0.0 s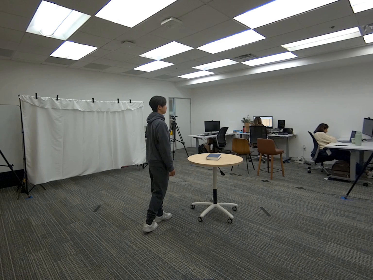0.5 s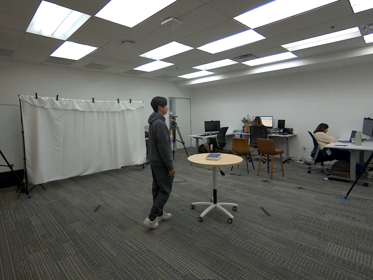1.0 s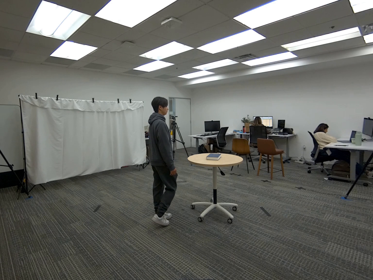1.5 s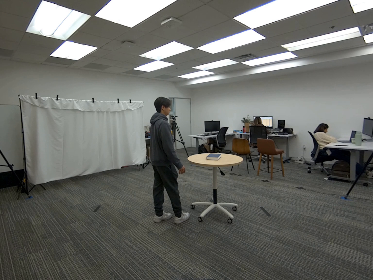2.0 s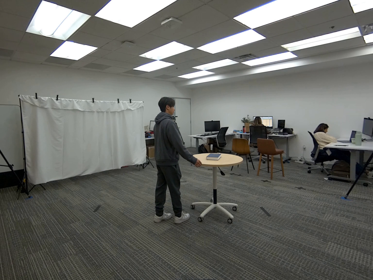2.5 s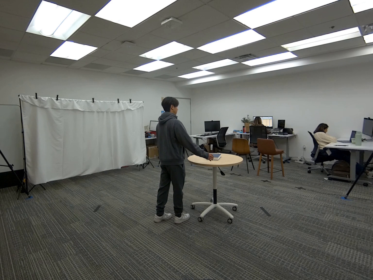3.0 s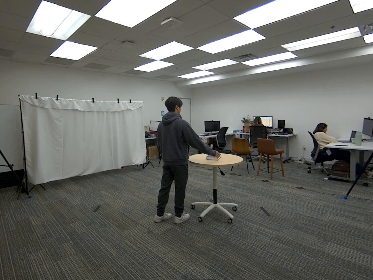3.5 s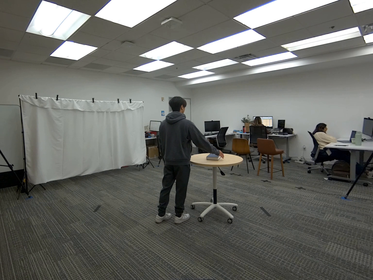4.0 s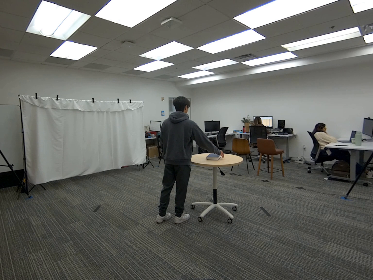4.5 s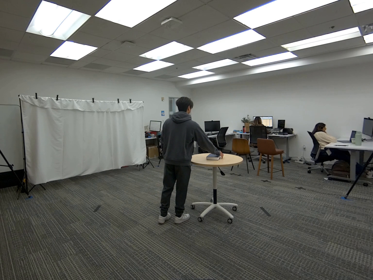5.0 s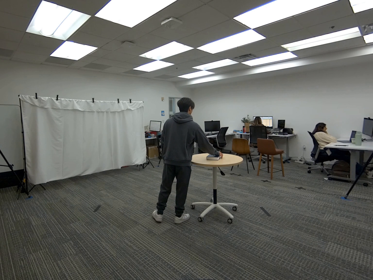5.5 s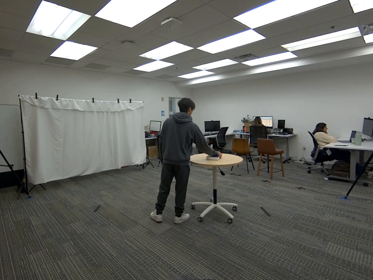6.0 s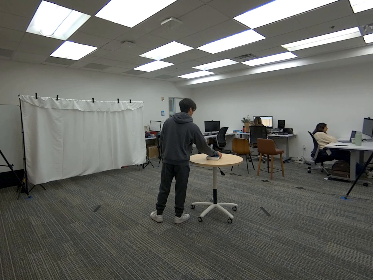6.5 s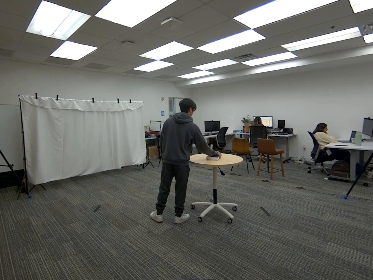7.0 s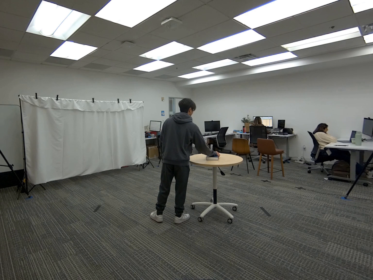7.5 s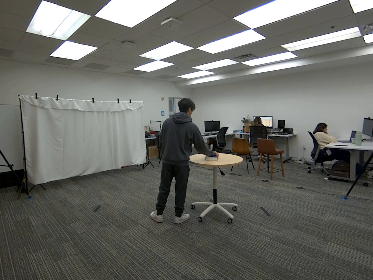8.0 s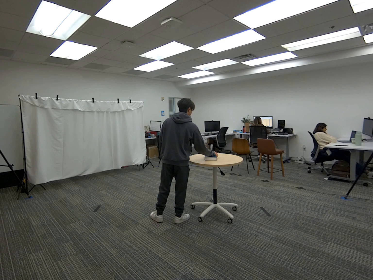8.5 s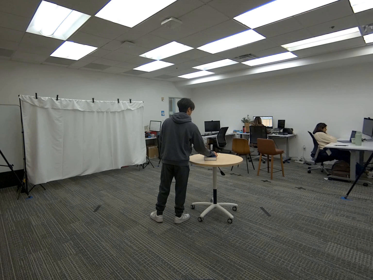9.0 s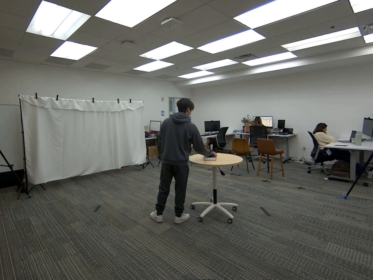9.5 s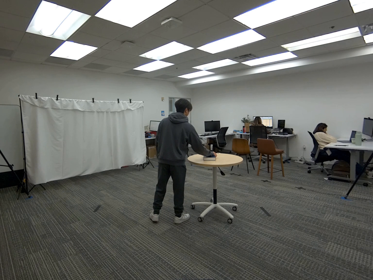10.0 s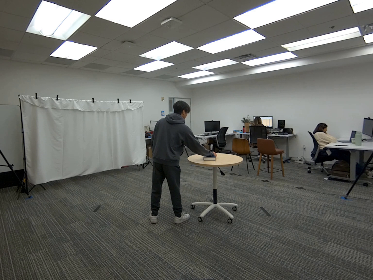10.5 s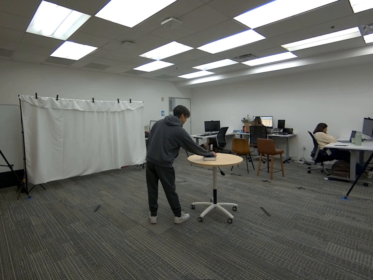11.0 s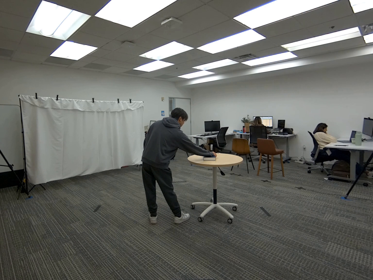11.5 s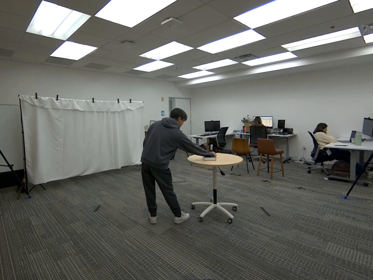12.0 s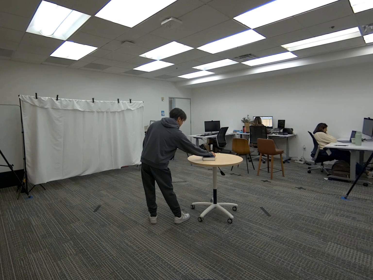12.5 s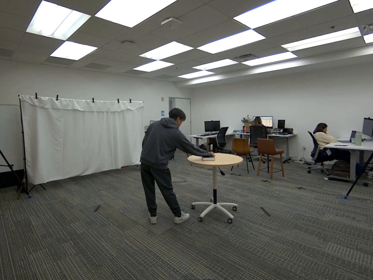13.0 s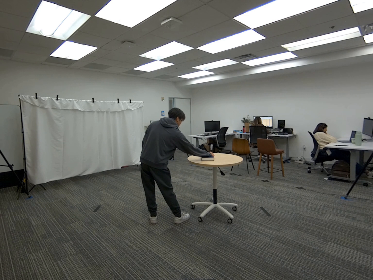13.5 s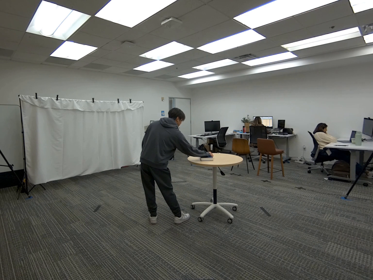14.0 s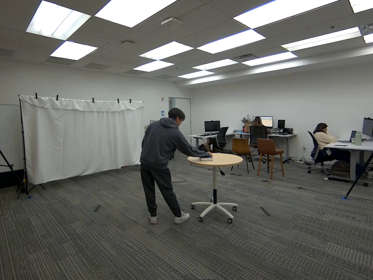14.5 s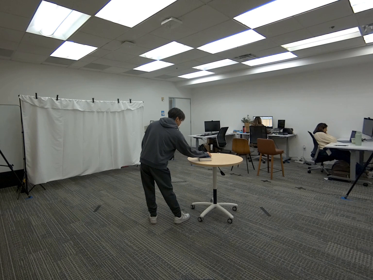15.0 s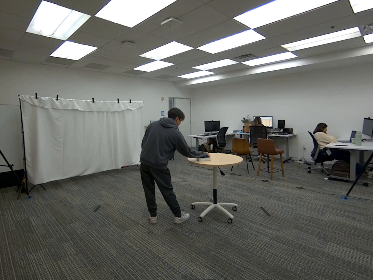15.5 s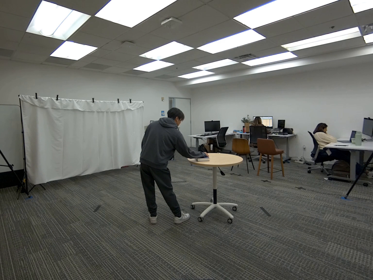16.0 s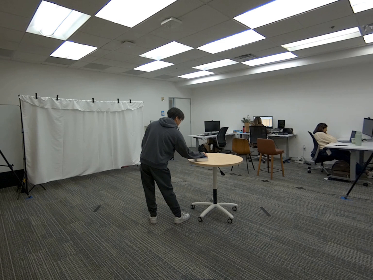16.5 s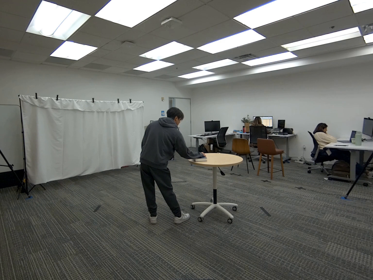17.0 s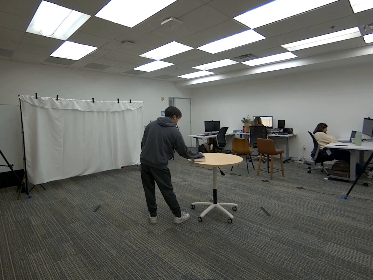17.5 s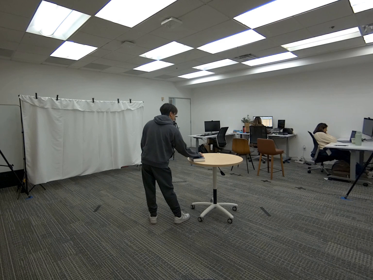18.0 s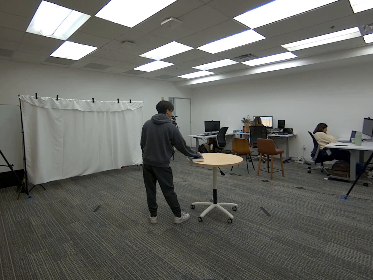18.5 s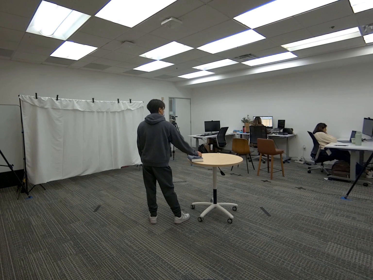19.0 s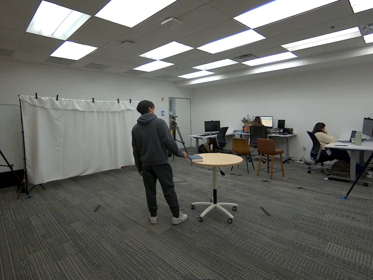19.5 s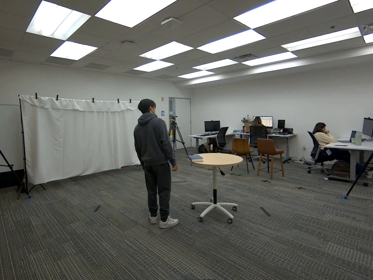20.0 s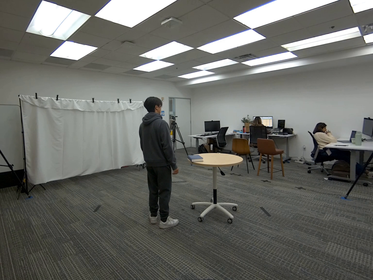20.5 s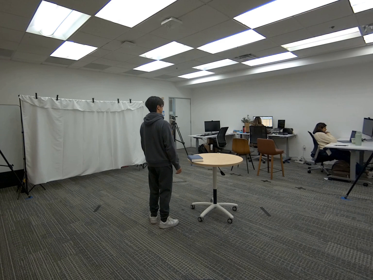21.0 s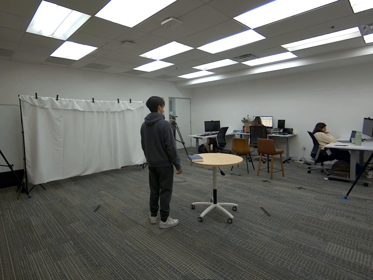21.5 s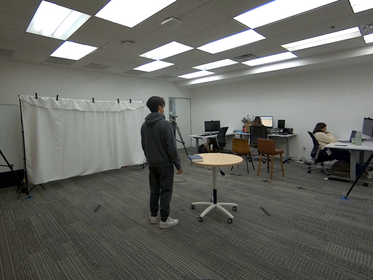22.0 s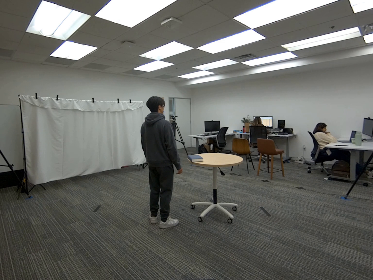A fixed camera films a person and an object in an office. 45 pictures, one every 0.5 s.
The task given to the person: Walk over to the dark blue book on the round table and drag the book towards you. Step away when complete.
